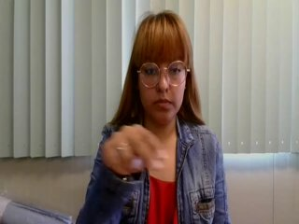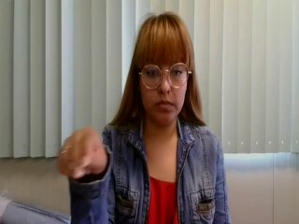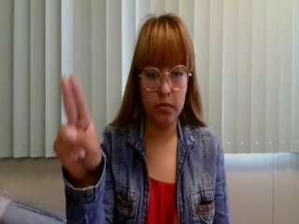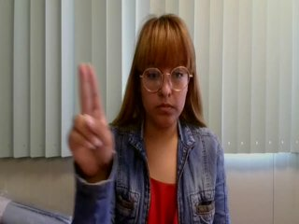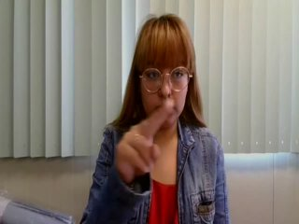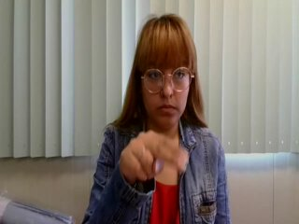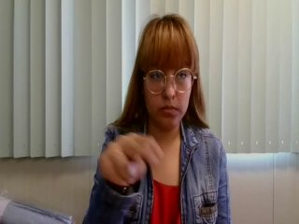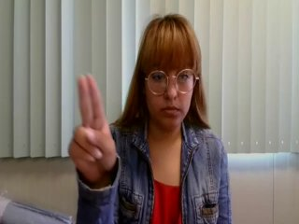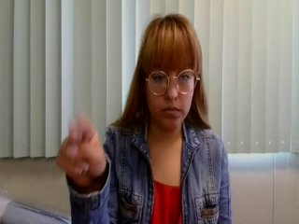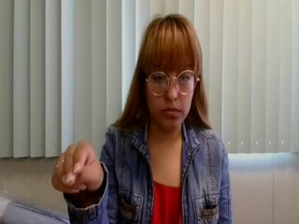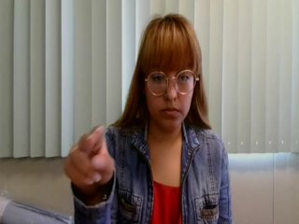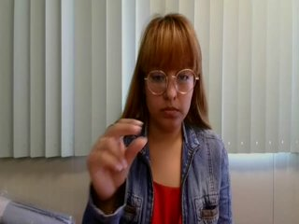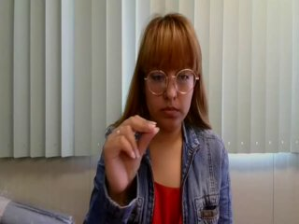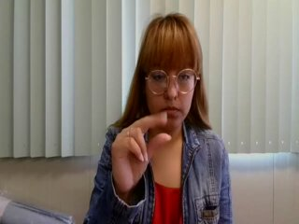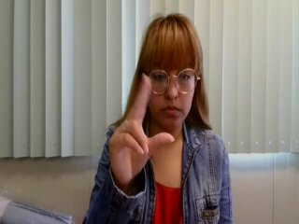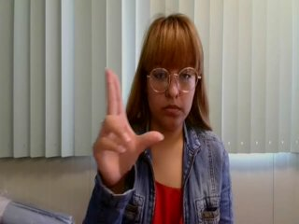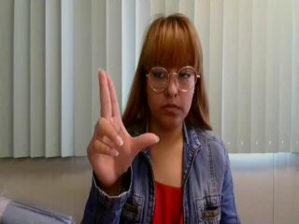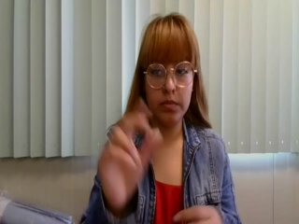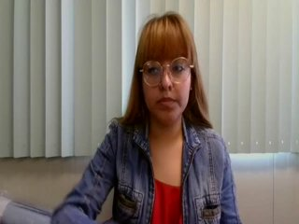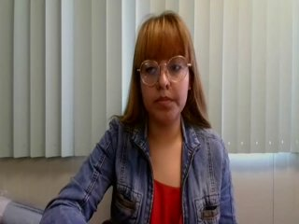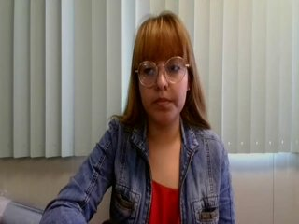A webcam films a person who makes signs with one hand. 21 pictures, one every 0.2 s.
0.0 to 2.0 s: Pointing with two fingers.
2.1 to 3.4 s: Zoom in.
3.5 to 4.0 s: Non-gesture.
